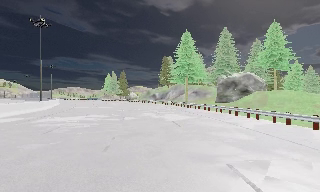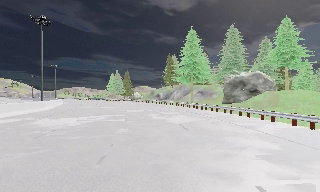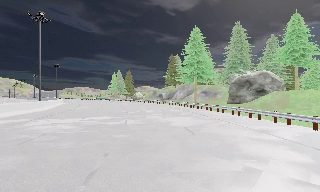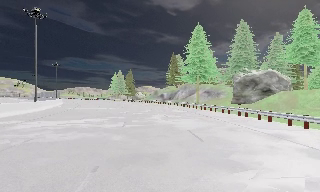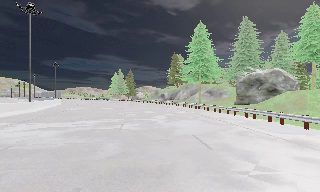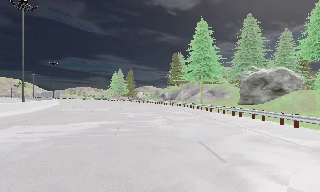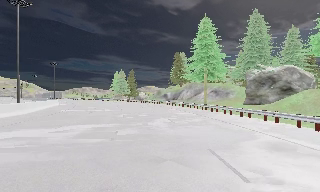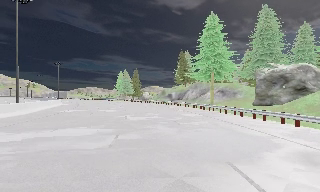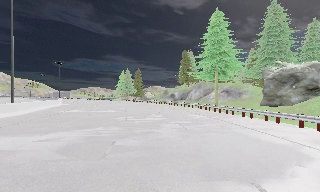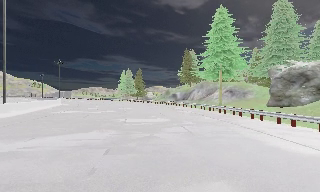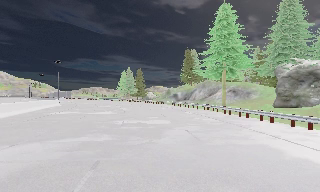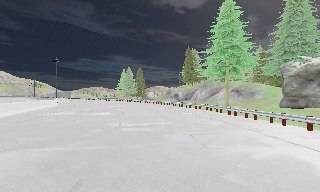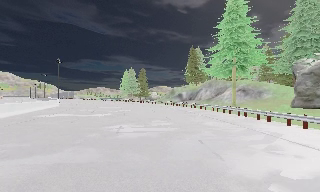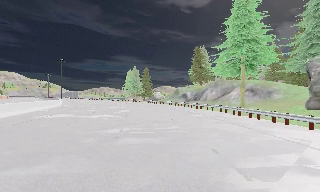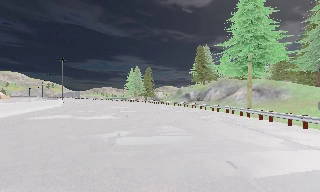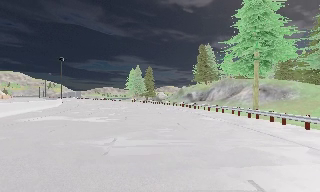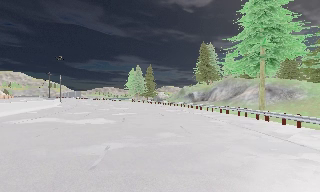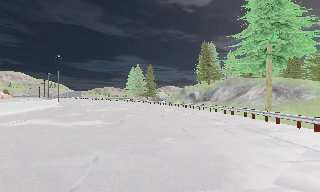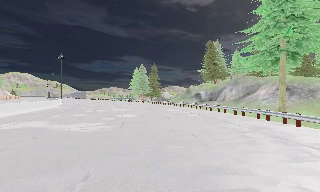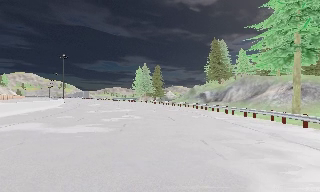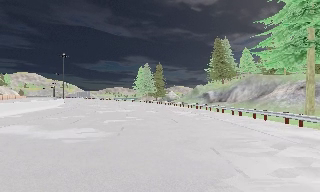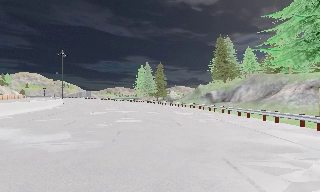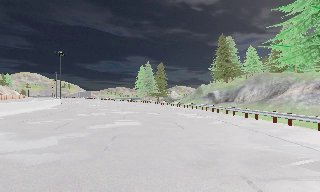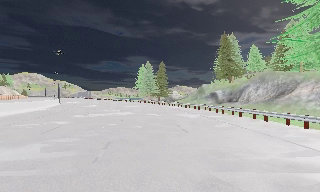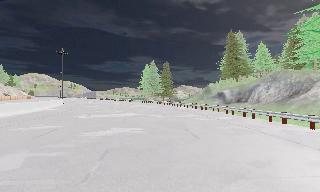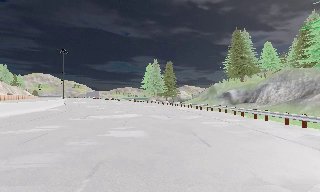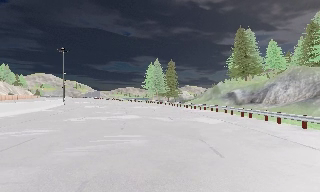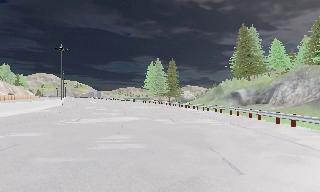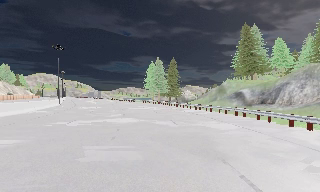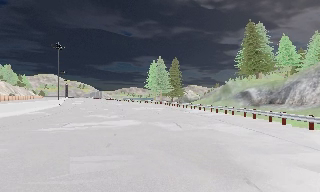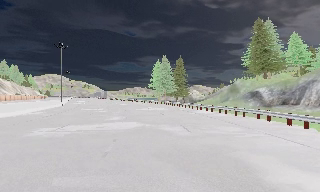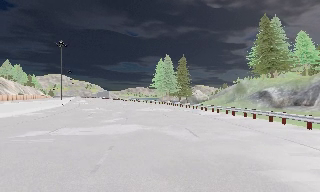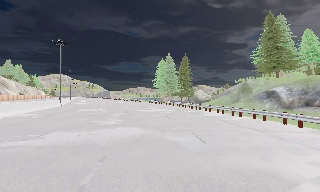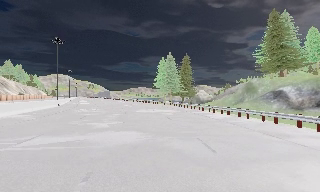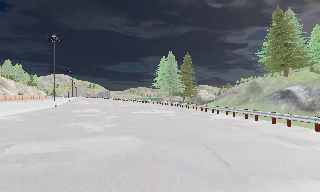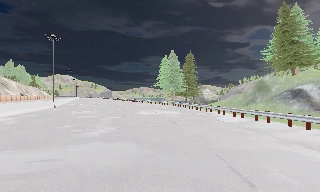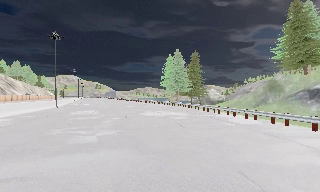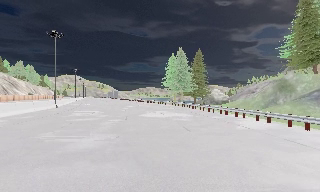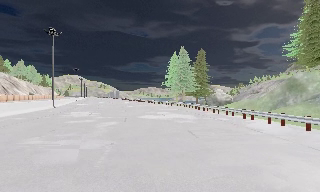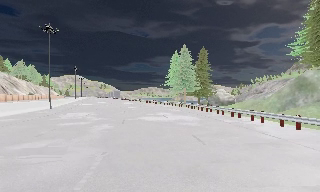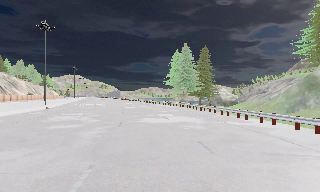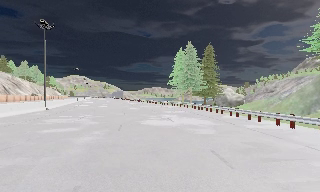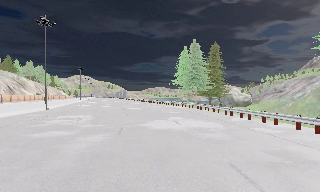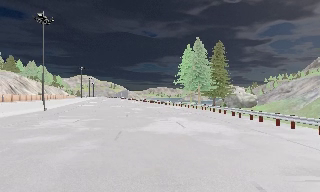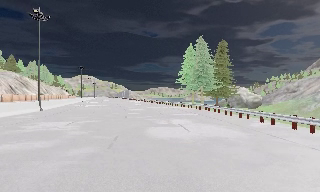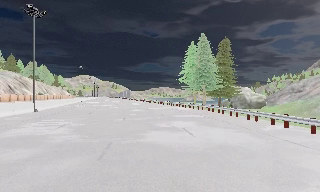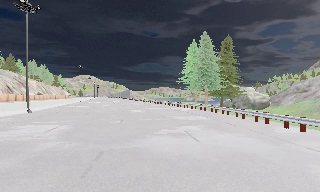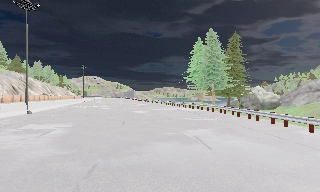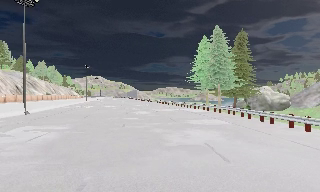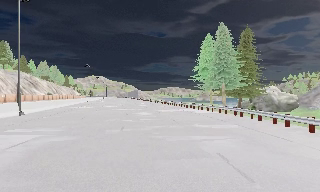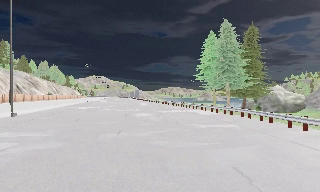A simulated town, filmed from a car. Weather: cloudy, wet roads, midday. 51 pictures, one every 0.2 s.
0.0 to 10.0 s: The camera swings to its left by about 35 degrees, and the scene slides to the right. It travels forward, about 50 m.
The film runs forward here.
